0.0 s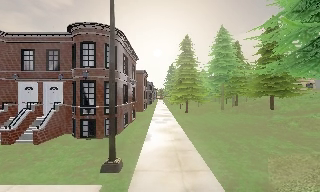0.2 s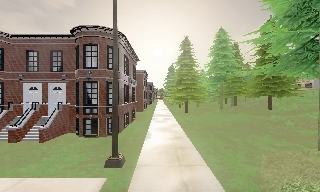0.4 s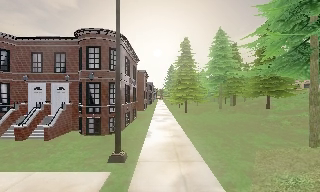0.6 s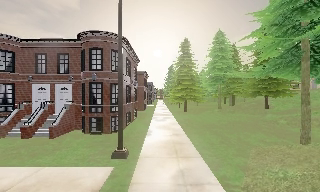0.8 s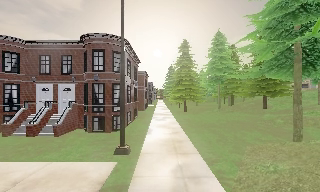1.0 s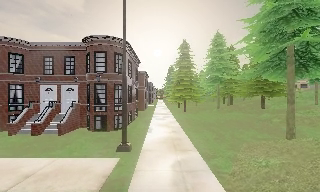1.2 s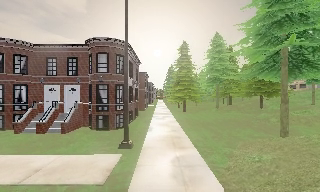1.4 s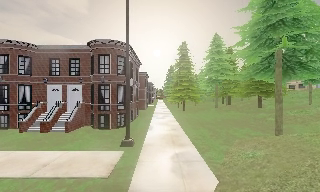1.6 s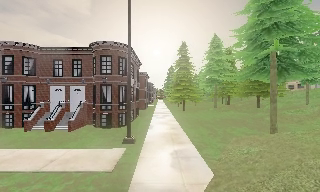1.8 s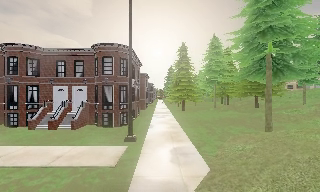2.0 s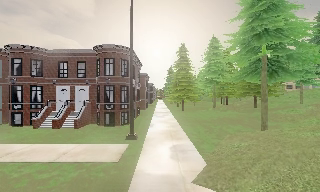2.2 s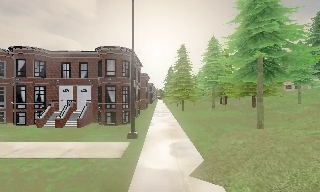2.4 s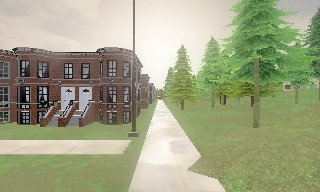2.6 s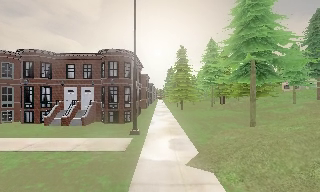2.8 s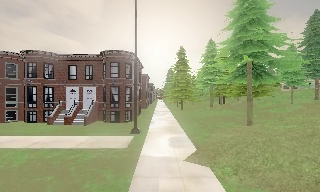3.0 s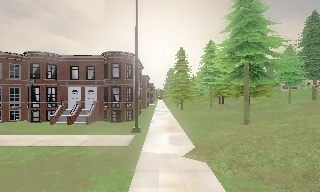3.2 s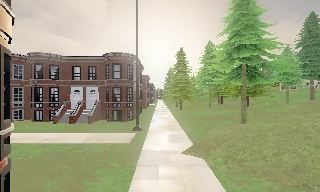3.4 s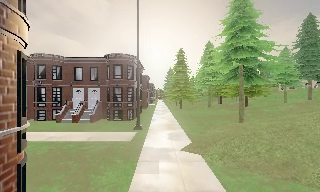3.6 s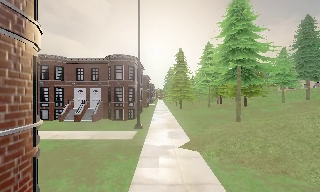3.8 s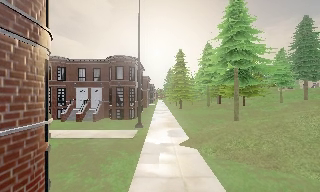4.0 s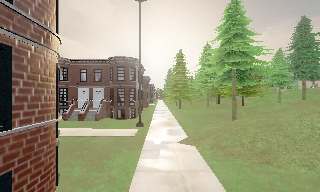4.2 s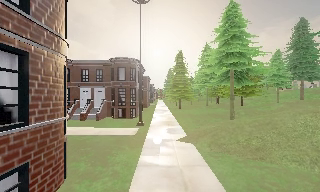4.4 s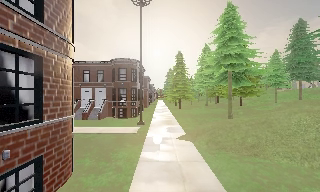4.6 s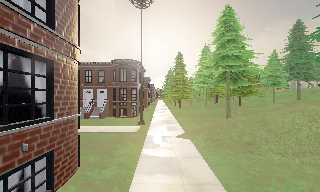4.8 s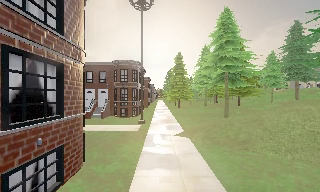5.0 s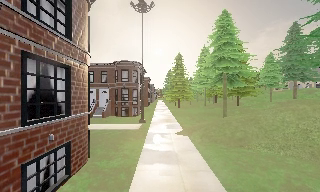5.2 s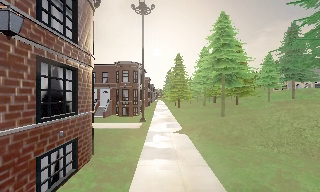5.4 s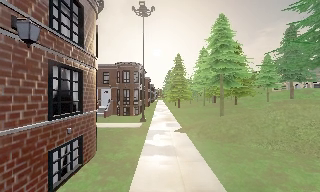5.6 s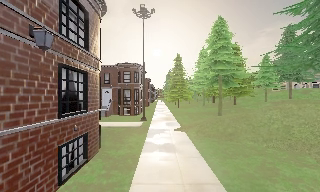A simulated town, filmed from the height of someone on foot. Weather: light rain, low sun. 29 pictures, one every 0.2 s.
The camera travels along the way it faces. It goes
backward.
0.0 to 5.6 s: The camera travels backward, about 11 m, so what stands in front gets smaller.
The film runs backward here.
